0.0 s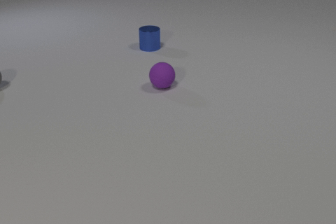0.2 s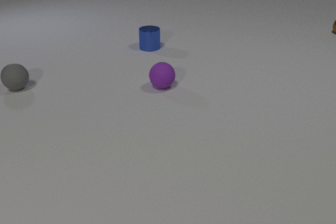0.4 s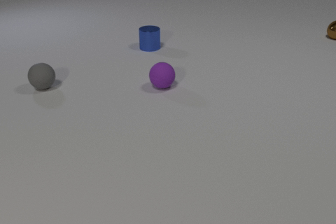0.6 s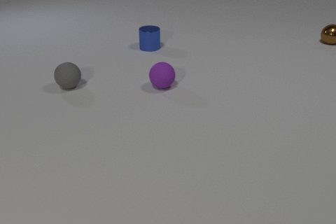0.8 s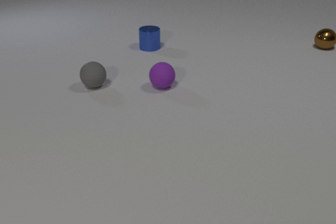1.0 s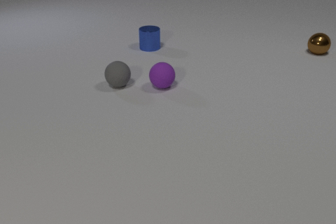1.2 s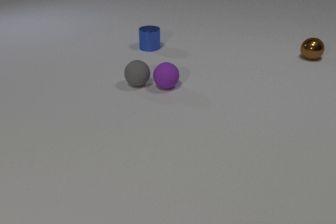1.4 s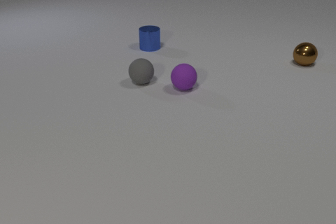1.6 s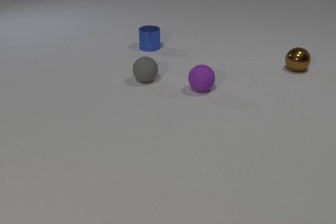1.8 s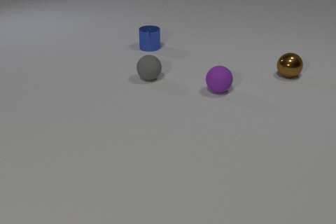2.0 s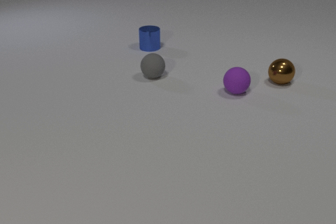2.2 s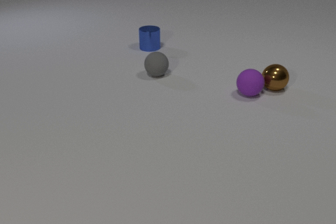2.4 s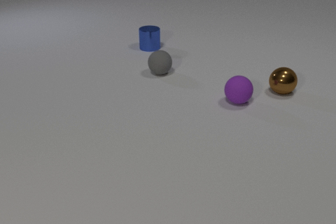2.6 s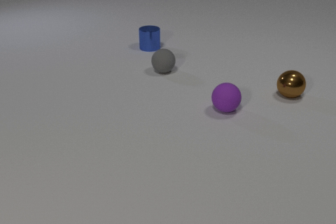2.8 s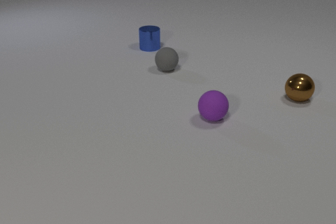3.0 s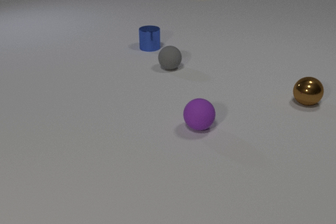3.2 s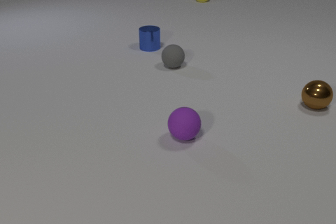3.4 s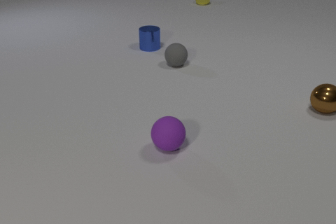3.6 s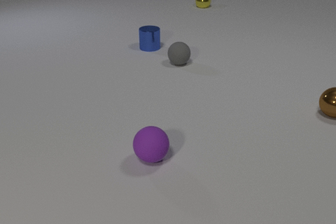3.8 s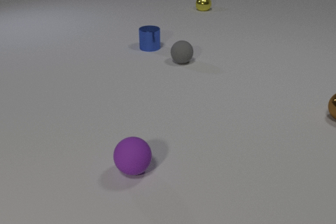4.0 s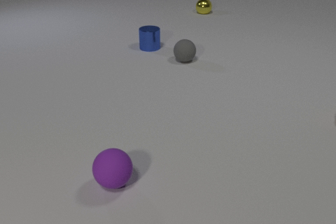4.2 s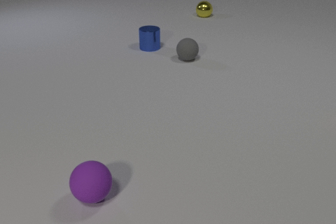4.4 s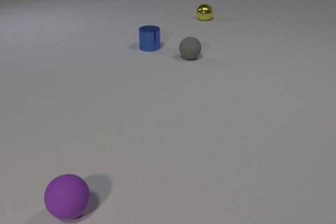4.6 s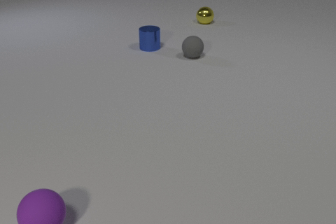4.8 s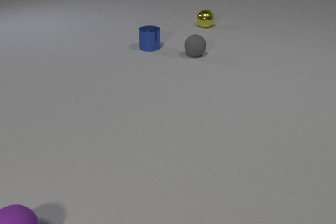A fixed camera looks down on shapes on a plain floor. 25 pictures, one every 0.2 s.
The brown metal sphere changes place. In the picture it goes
toward the camera.
The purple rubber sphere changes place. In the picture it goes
toward the camera.
0.0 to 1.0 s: The gray rubber sphere rolls to the right. The brown metal sphere comes in at the right edge, rolls toward the camera.
1.0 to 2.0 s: The gray rubber sphere rolls to the right and away from the camera. The purple rubber sphere rolls to the right. The brown metal sphere rolls toward the camera. The gray rubber sphere and the purple rubber sphere collide.
2.0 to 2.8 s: The gray rubber sphere rolls away from the camera and to the right. The purple rubber sphere rolls toward the camera. The brown metal sphere rolls toward the camera and to the right. The purple rubber sphere and the brown metal sphere collide.
2.8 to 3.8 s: The gray rubber sphere rolls away from the camera and to the right. The purple rubber sphere rolls toward the camera and to the left. The yellow metal sphere comes in at the top edge, rolls toward the camera. The brown metal sphere rolls to the right and toward the camera.
3.8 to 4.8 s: The gray rubber sphere rolls away from the camera and to the right. The purple rubber sphere rolls to the left and toward the camera. The yellow metal sphere rolls toward the camera. The brown metal sphere rolls to the right, leaves at the right edge.
What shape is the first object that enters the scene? sphere.
What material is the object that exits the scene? metal.
How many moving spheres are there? 4.
